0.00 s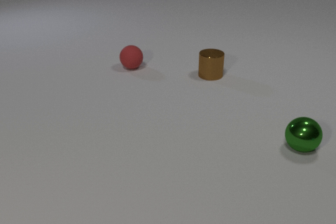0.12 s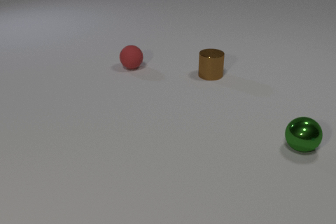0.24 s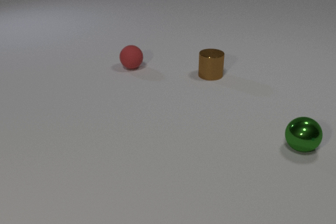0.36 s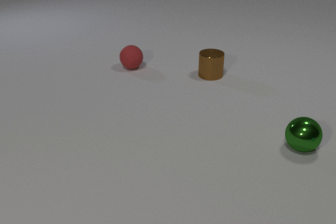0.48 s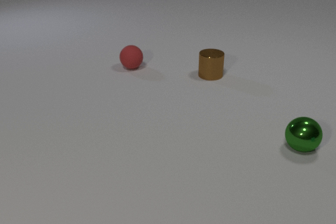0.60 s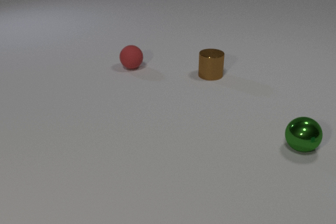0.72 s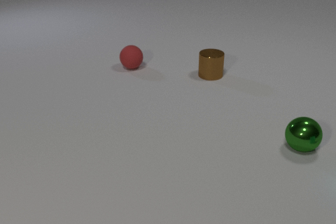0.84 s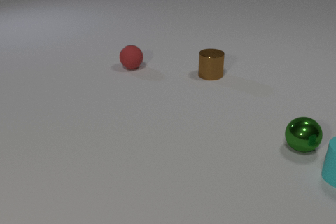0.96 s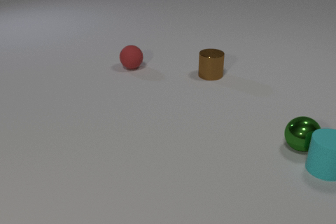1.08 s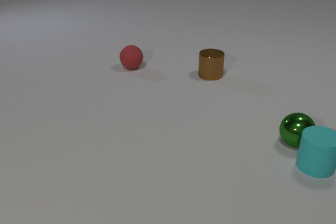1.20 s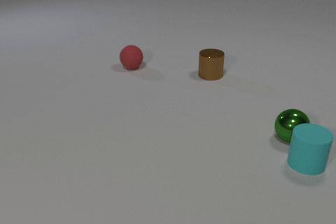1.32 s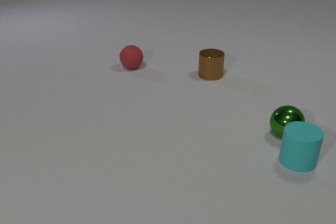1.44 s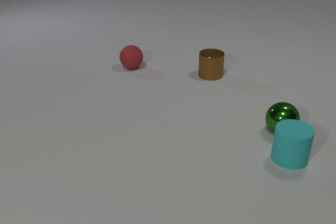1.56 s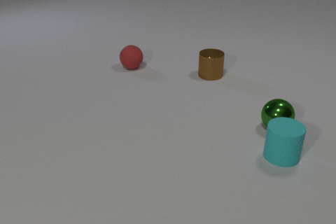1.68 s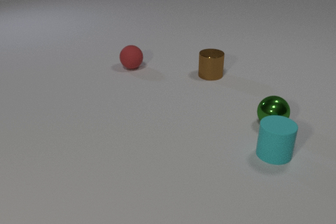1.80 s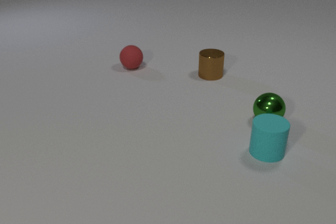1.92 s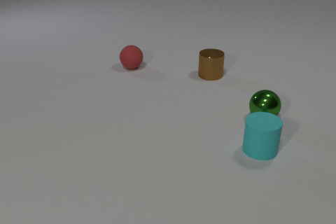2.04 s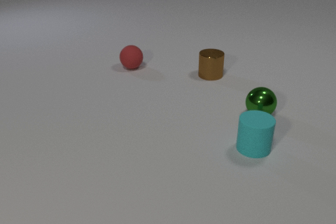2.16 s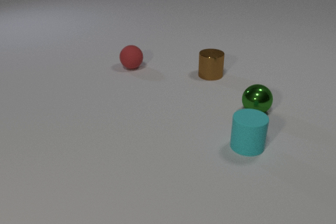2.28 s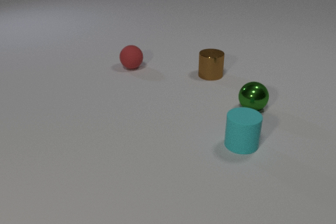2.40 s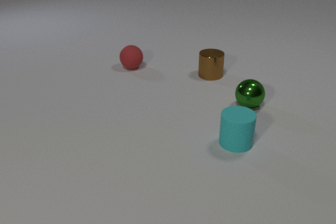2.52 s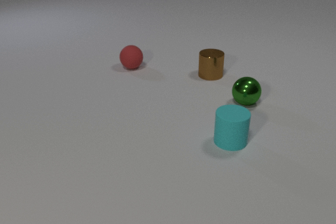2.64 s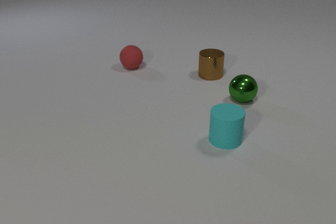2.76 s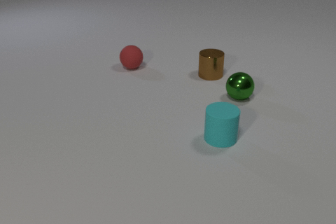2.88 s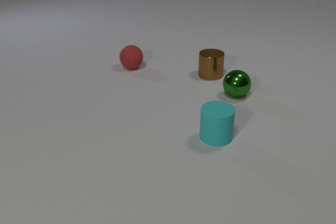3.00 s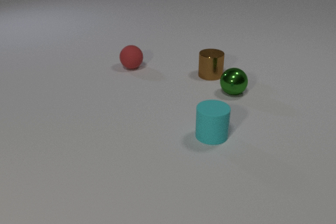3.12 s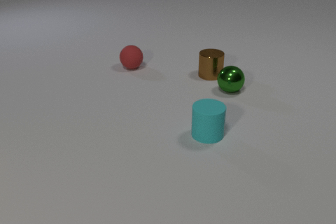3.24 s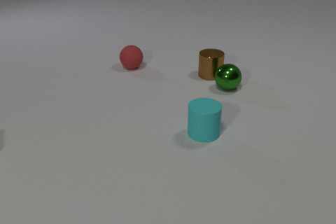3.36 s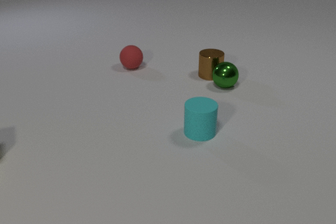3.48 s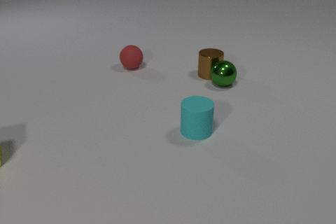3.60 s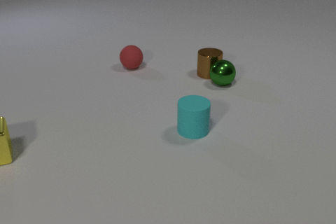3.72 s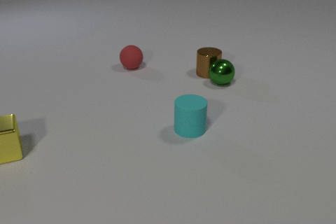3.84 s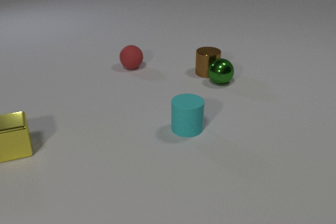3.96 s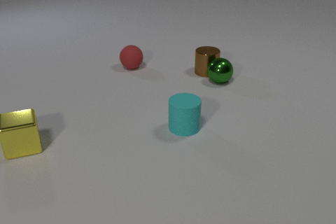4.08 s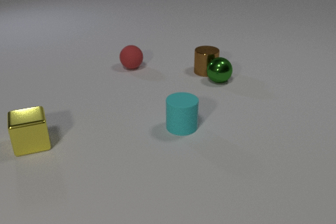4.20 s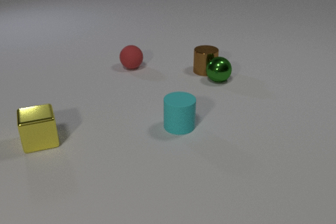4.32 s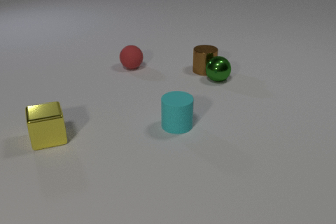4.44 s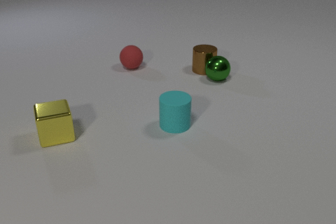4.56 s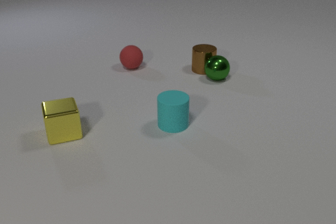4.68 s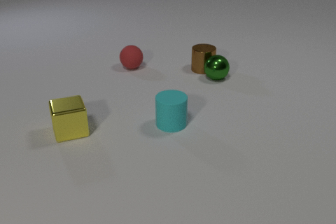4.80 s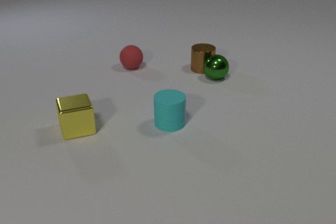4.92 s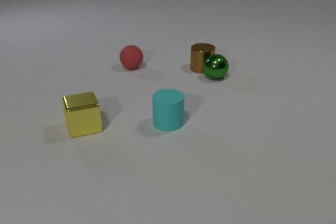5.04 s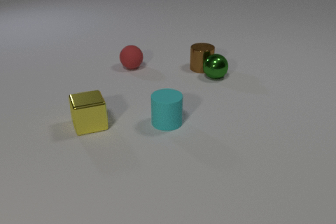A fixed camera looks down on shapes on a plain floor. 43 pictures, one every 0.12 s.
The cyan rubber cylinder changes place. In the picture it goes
to the left.
0.00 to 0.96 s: The cyan rubber cylinder comes in at the right edge, slides to the left and away from the camera. The cyan rubber cylinder and the green metal sphere collide.
0.96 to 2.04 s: The cyan rubber cylinder slides to the left. The green metal sphere rolls away from the camera and to the left.
2.04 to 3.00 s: The cyan rubber cylinder slides to the left. The green metal sphere rolls away from the camera and to the left.
3.00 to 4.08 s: The cyan rubber cylinder slides to the left and away from the camera. The green metal sphere rolls away from the camera and to the left. The yellow metal cube comes in at the left edge, slides to the right. The brown metal cylinder slides away from the camera. The green metal sphere and the brown metal cylinder collide.
4.08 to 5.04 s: The cyan rubber cylinder slides to the left and away from the camera. The green metal sphere rolls away from the camera. The yellow metal cube slides to the right. The brown metal cylinder slides away from the camera.
What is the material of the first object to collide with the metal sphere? rubber.
Are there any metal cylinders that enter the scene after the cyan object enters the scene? no.
How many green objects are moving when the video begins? 0.
